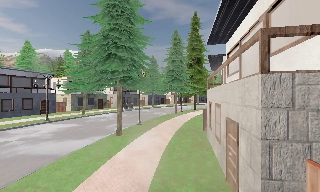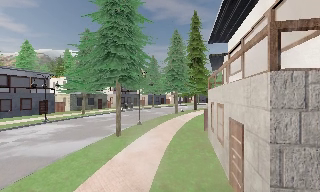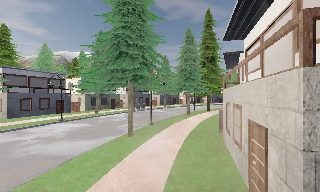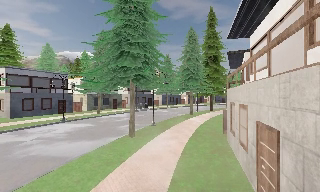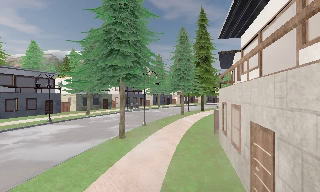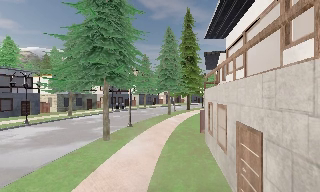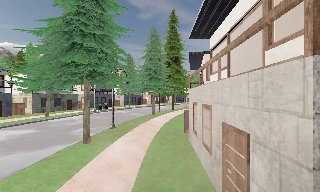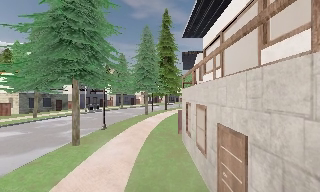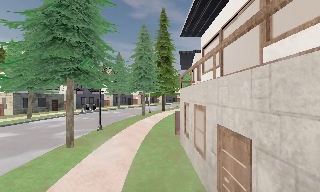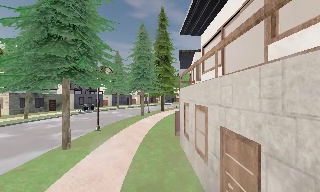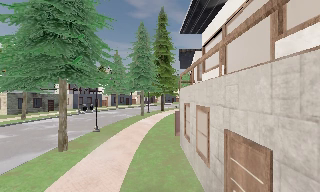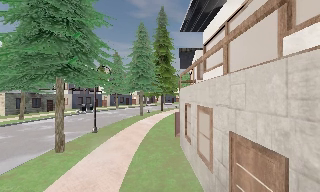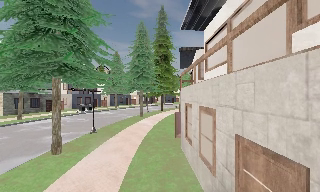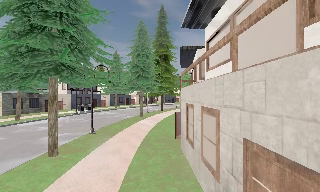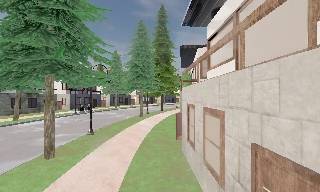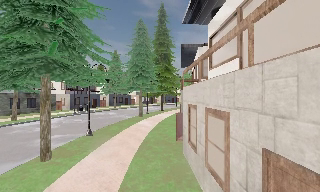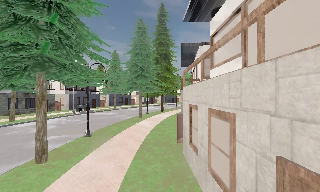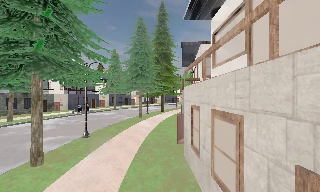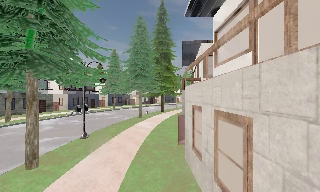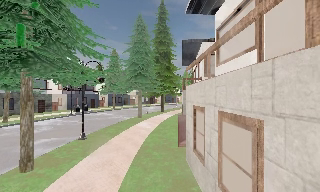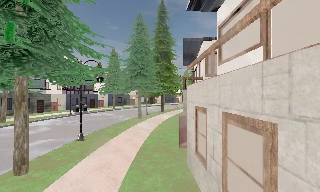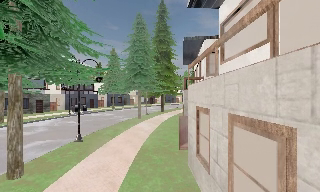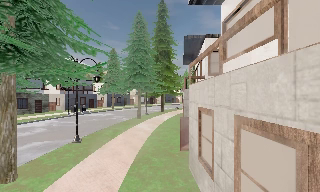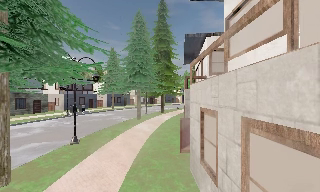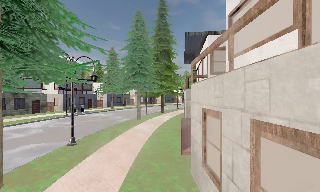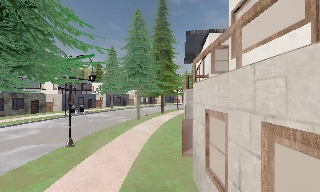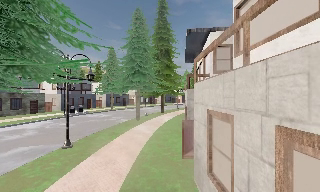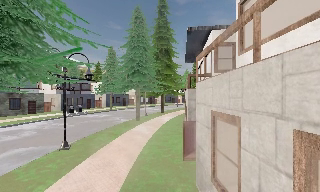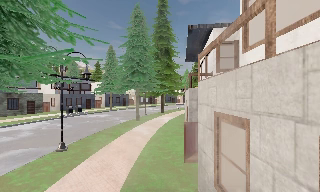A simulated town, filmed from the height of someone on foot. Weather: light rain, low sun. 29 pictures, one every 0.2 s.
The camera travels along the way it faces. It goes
forward.
0.0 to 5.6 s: The camera pans to its right, which is clockwise from overhead, by about 10 degrees. It travels forward, about 6 m, so what stands in front looms larger.
The film runs forward here.
